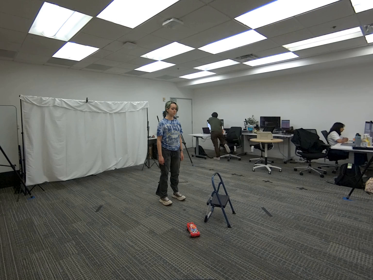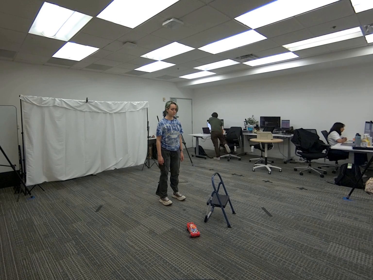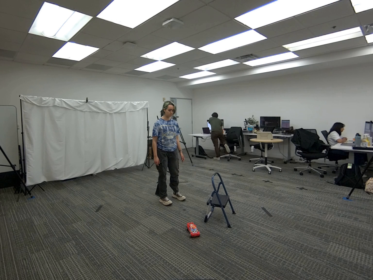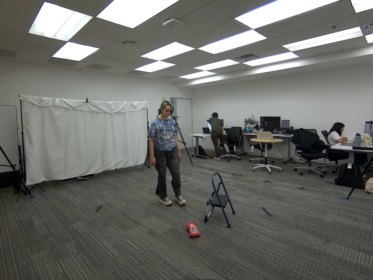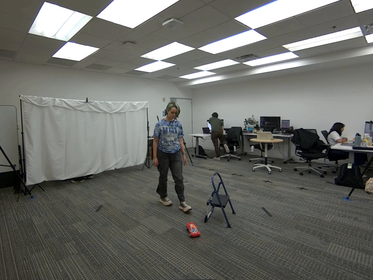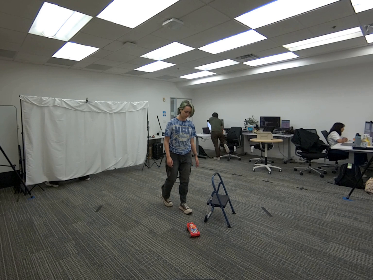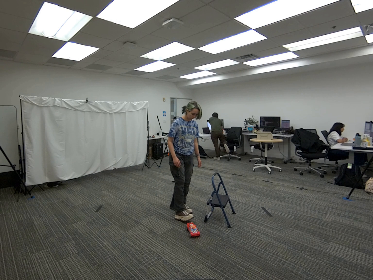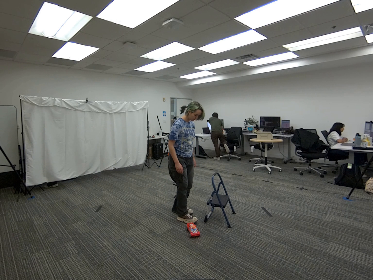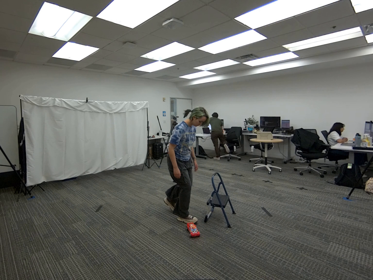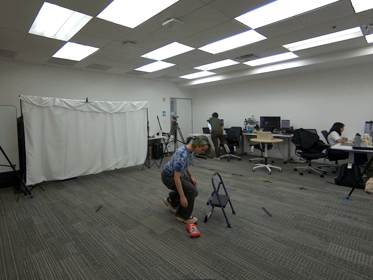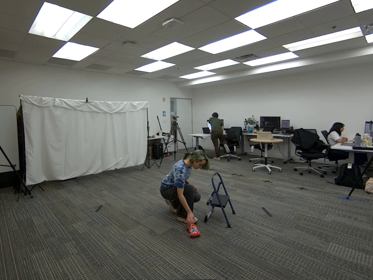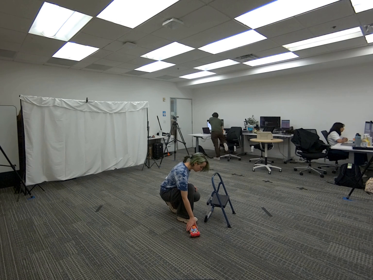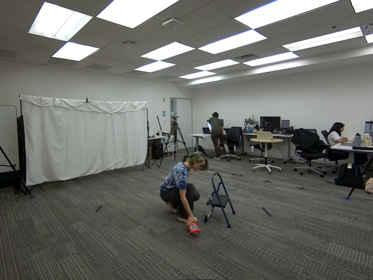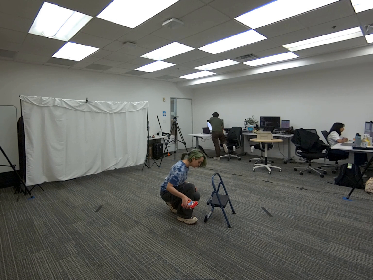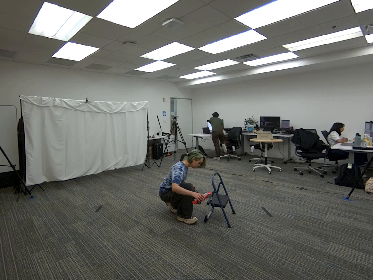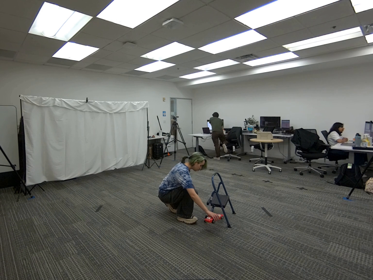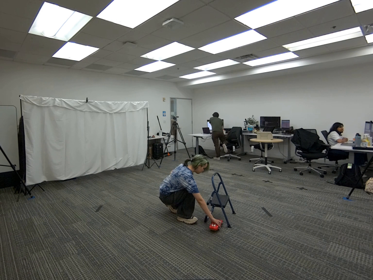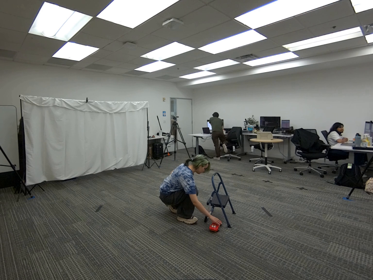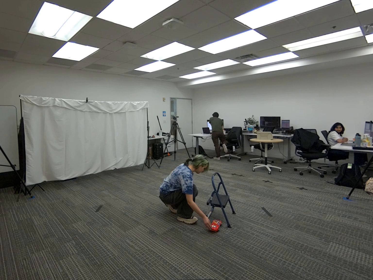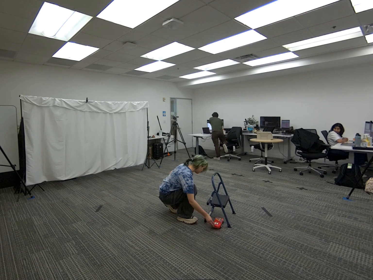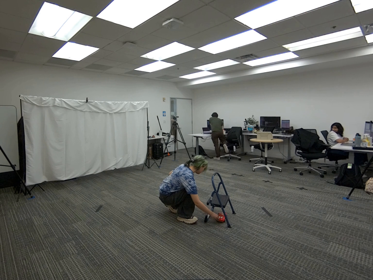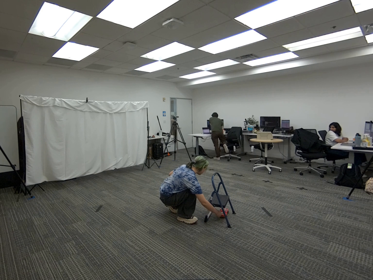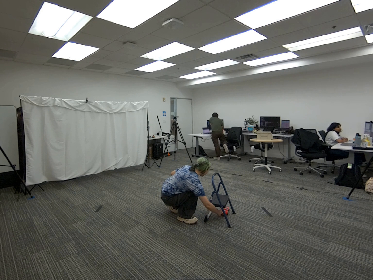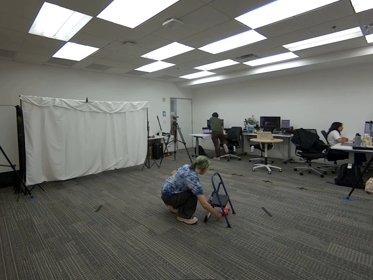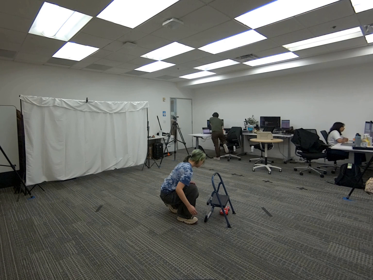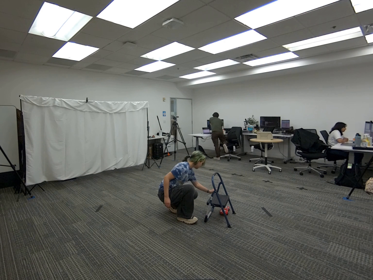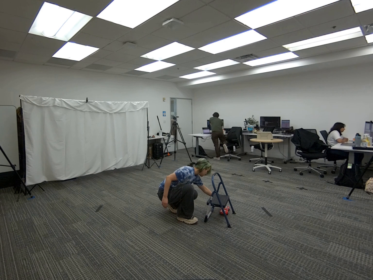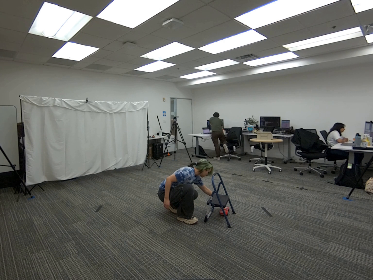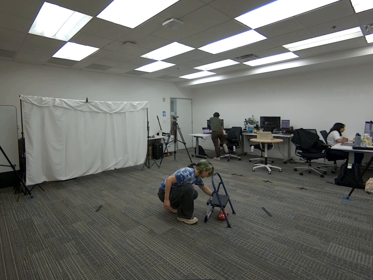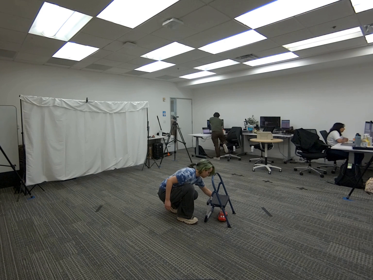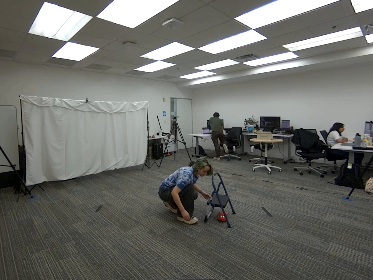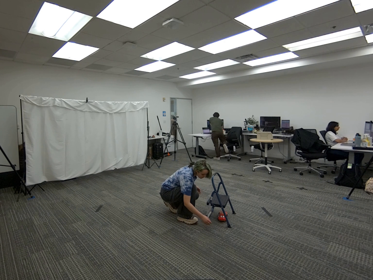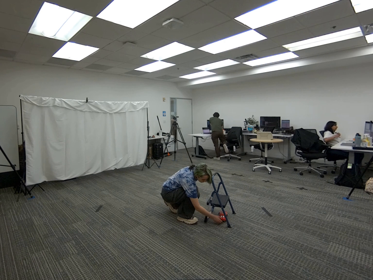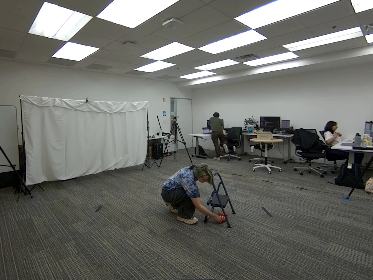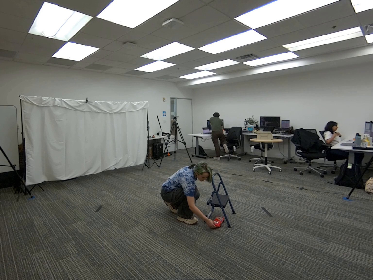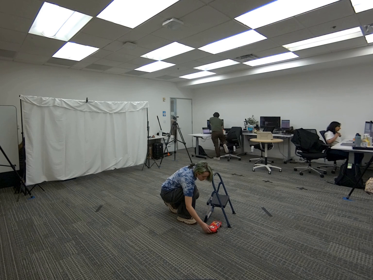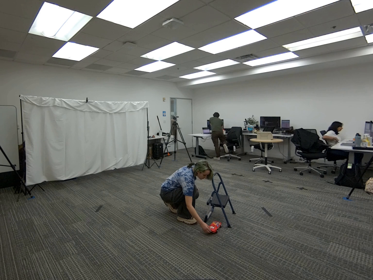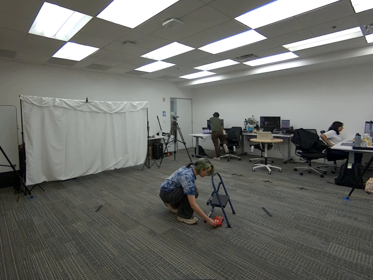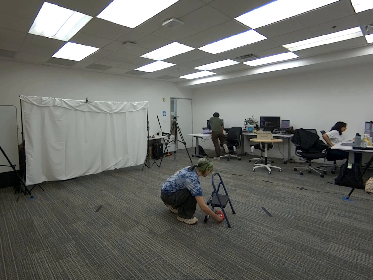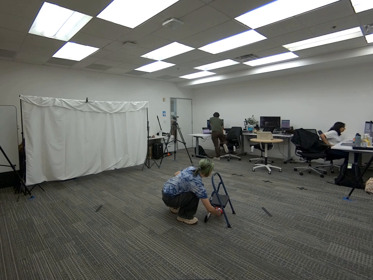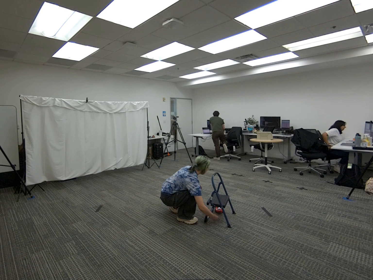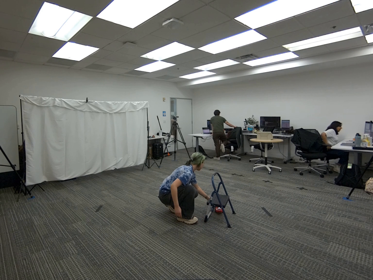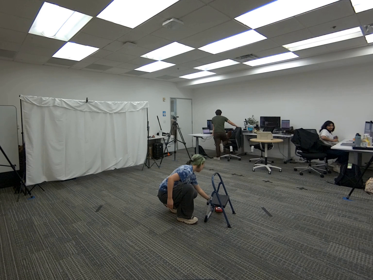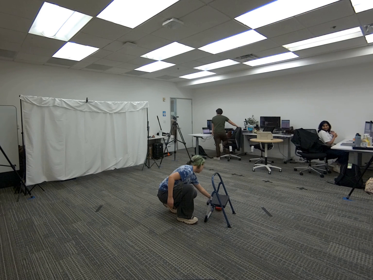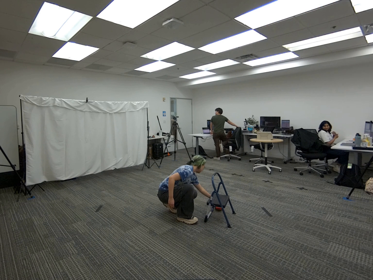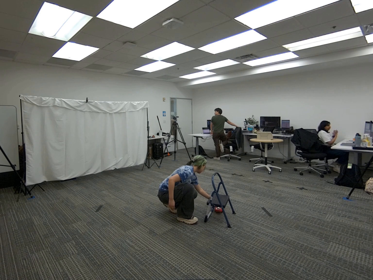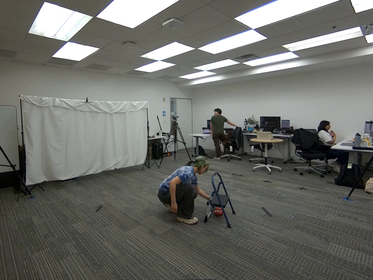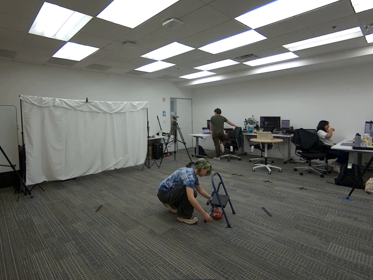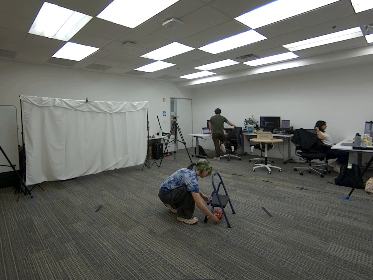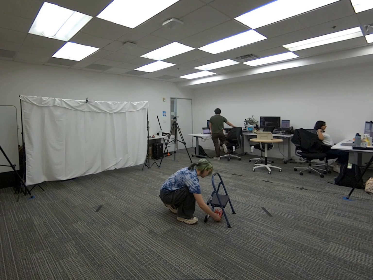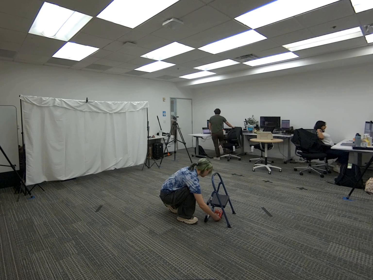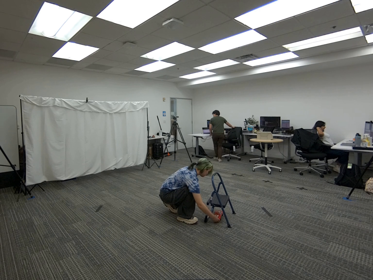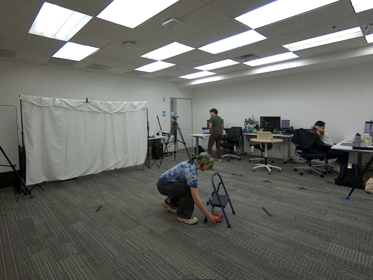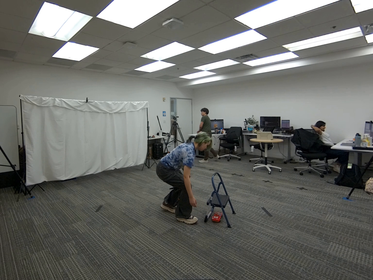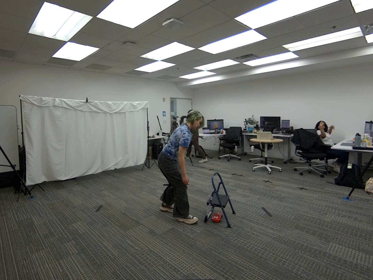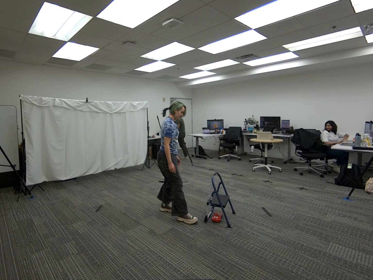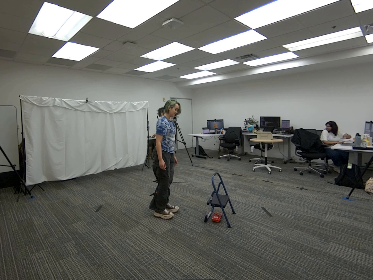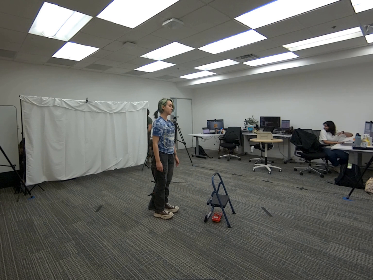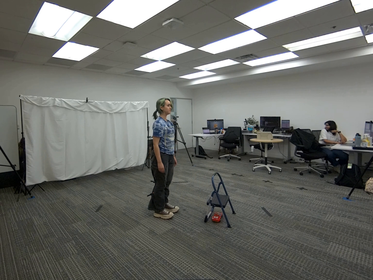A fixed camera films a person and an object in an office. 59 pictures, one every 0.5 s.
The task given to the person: Walk to the toy car on the ground and pick it up with your right hand. Place it on the ground and roll it under the step ladder. Move to the other side, pick up the car again, and roll it back under the step ladder. Continue alternating sides, rolling the car under the ladder each time, until finished.
